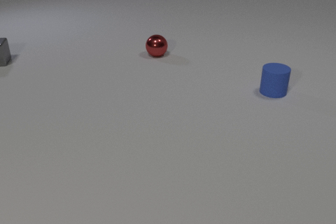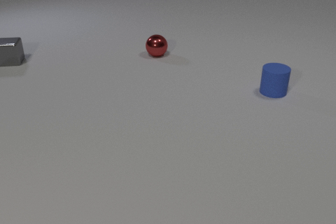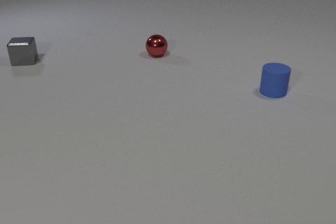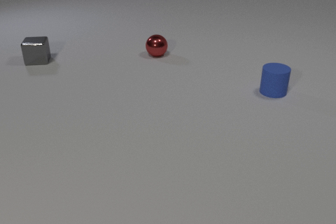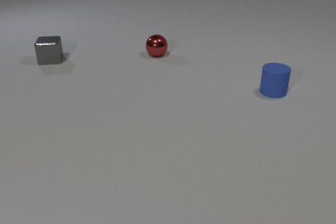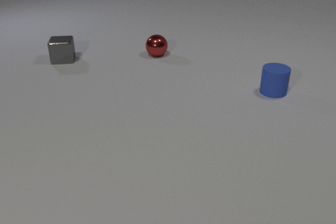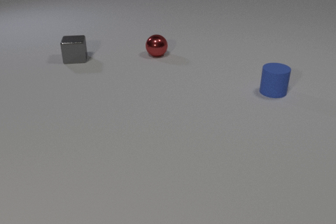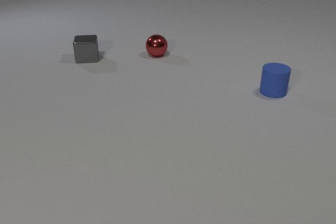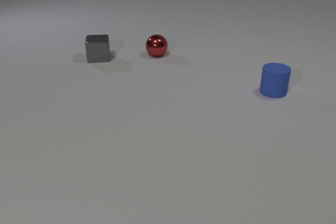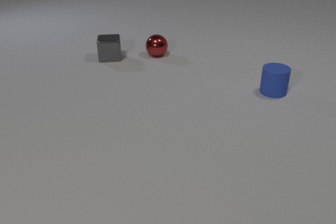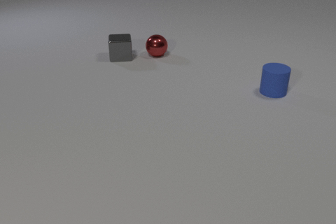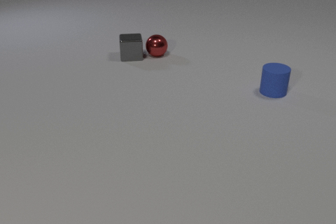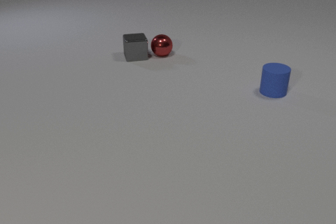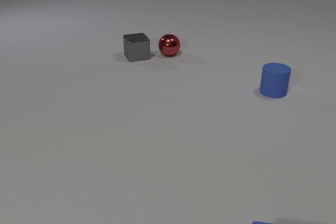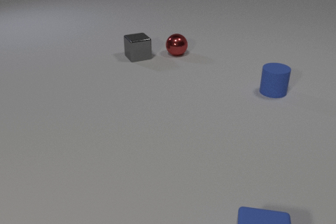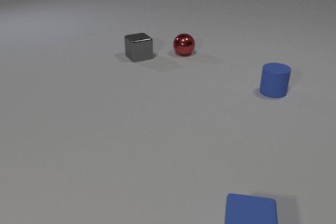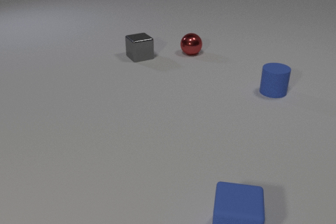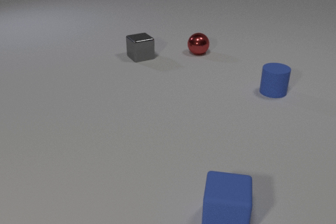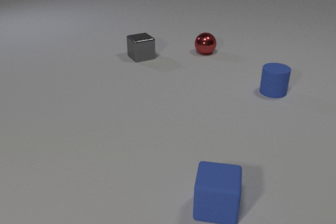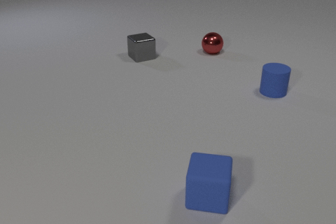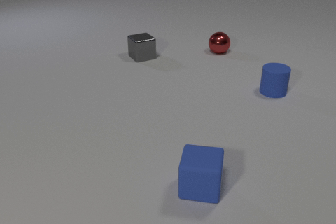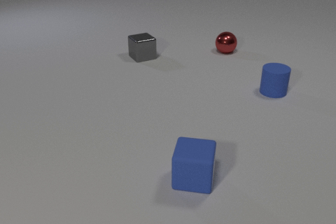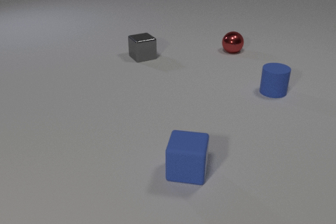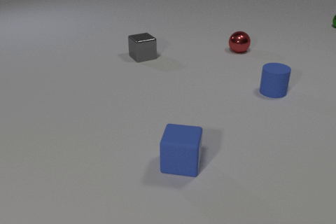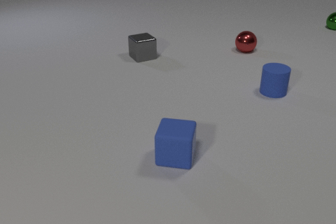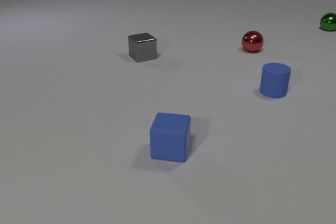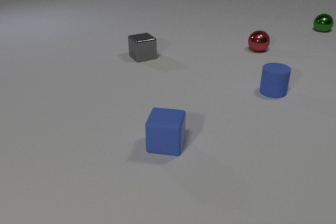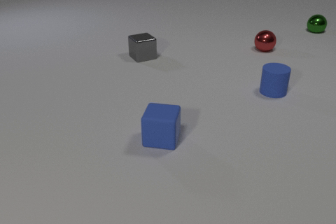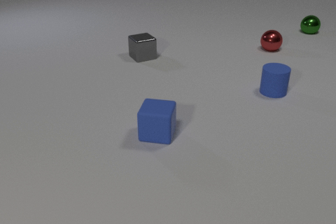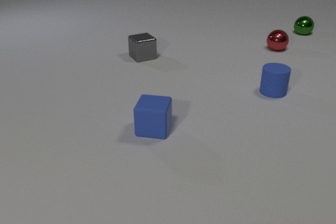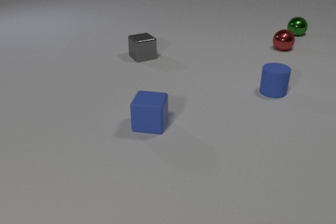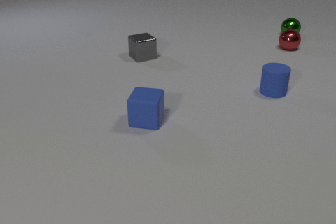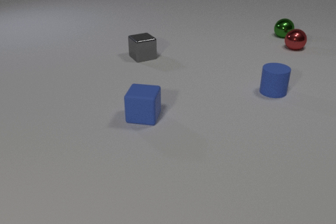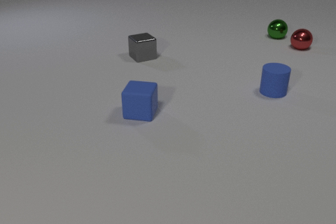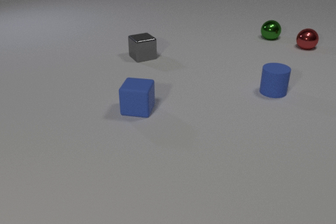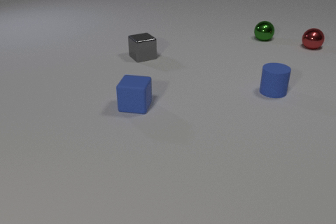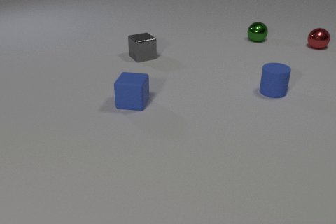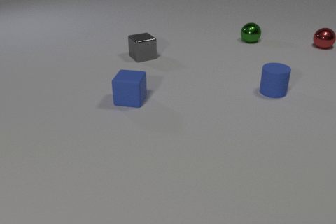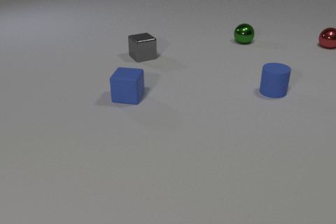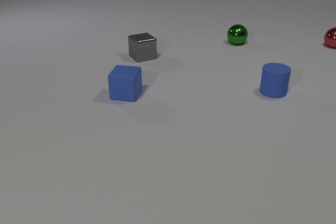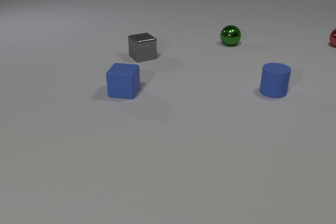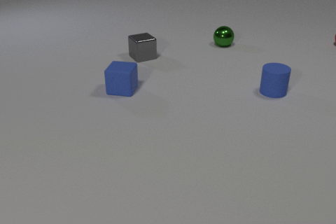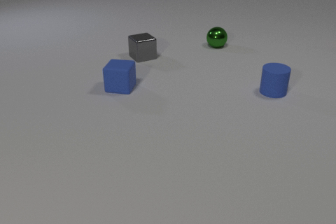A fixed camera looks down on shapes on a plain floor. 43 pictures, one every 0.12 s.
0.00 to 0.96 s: The gray metal cube slides to the right.
0.96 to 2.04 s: The gray metal cube slides to the right. The red metal sphere rolls to the right. The blue rubber cube comes in at the bottom edge, slides away from the camera and to the left. The gray metal cube and the red metal sphere collide.
2.04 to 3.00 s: The red metal sphere rolls to the right. The green metal sphere comes in at the right edge, rolls to the left and toward the camera. The blue rubber cube slides away from the camera and to the left.
3.00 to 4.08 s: The red metal sphere rolls to the right and away from the camera. The green metal sphere rolls to the left and toward the camera. The blue rubber cube slides away from the camera and to the left.
4.08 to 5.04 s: The red metal sphere rolls to the right and away from the camera, leaves at the right edge. The green metal sphere rolls to the left and toward the camera. The blue rubber cube slides away from the camera.
How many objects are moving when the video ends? 2.
What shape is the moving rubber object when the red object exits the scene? cube.
What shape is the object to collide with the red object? cube.
